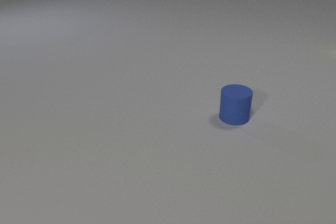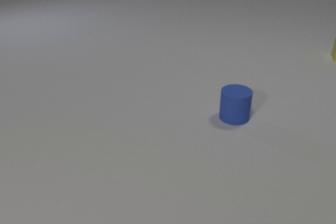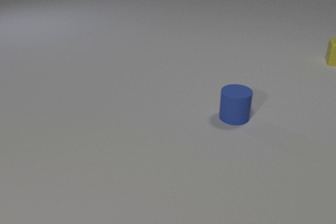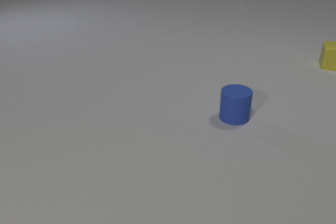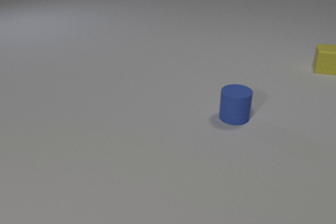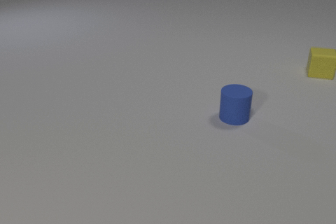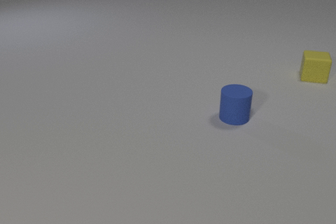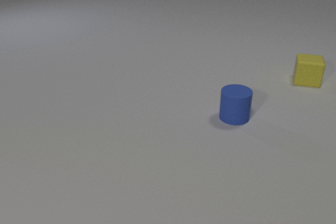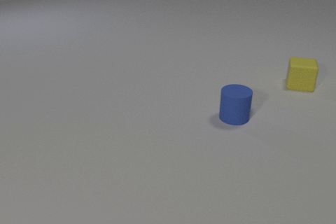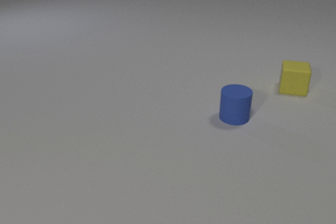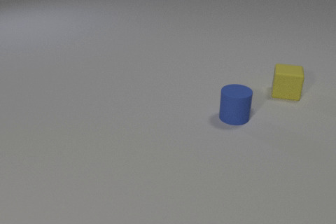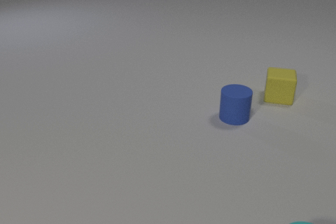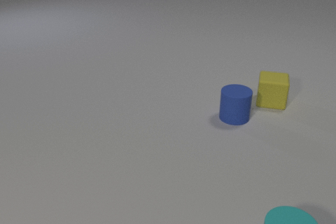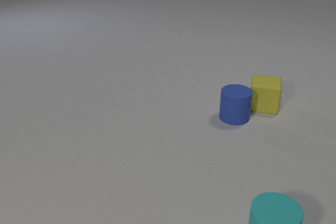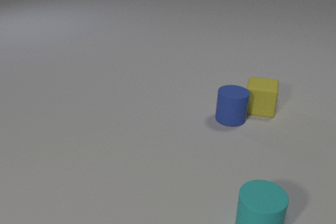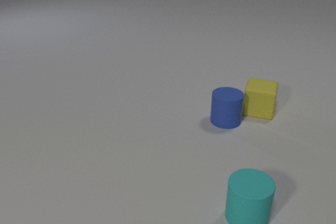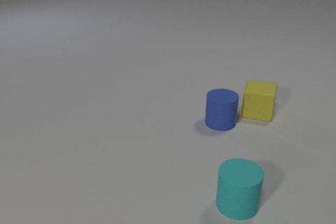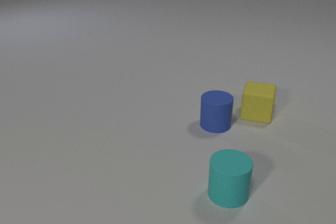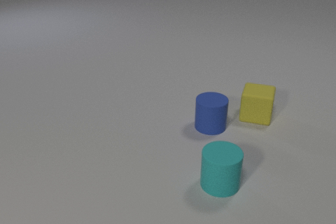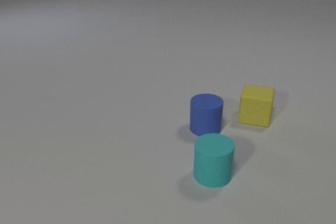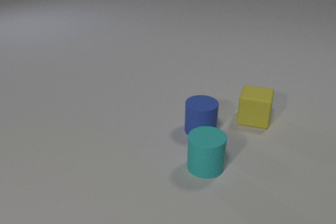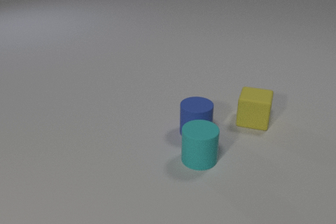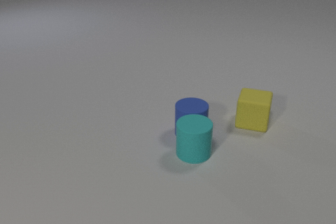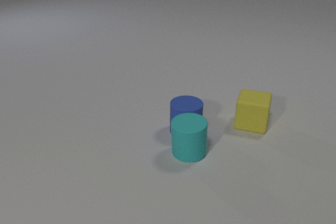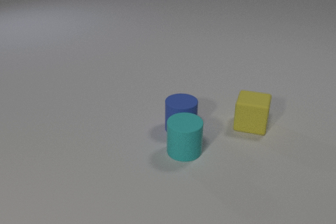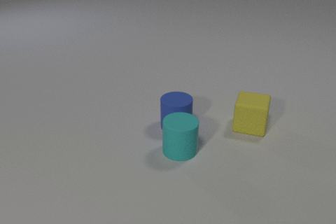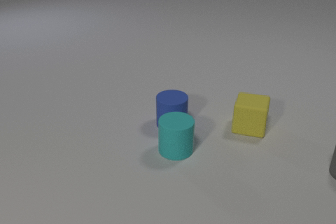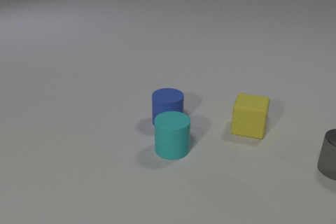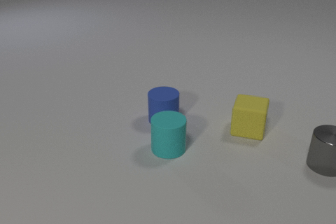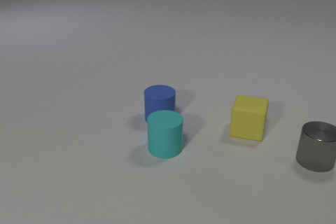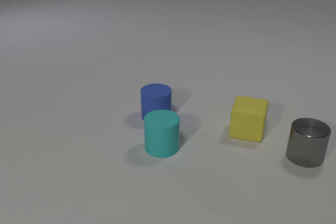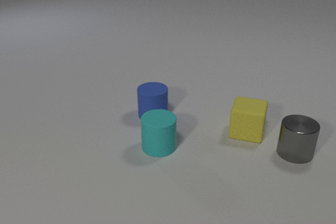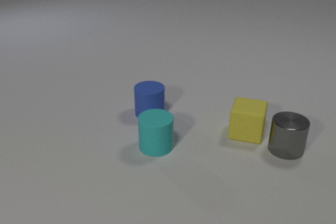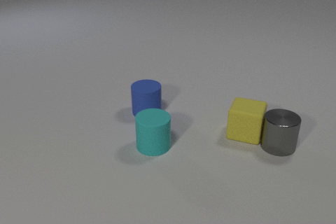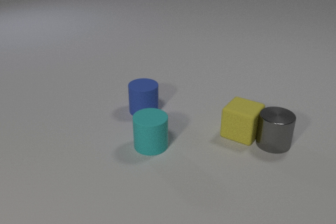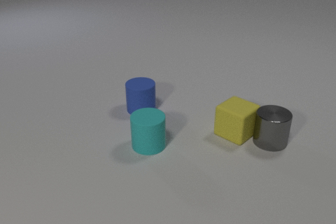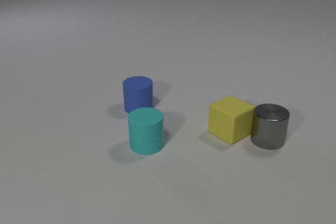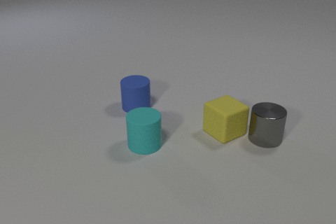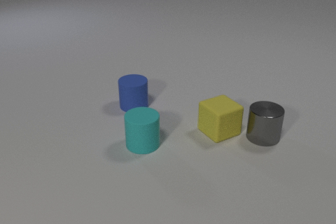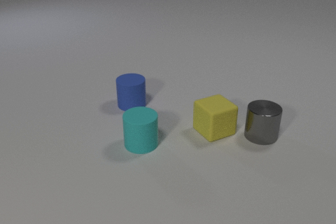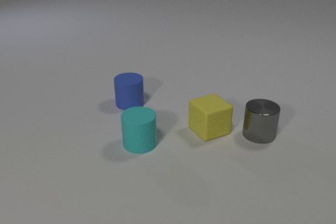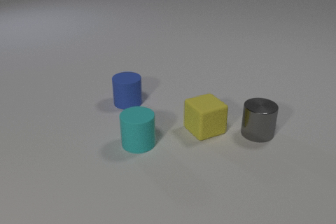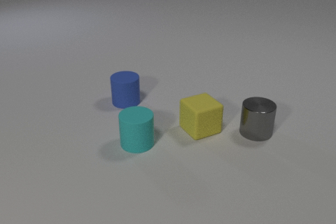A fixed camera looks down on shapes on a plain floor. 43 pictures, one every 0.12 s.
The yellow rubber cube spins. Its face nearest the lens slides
to the left.
The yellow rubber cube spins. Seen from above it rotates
clockwise.
0.00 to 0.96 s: The yellow rubber cube comes in at the right edge, slides toward the camera and to the left.
0.96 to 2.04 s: The yellow rubber cube slides toward the camera and to the left. The blue rubber cylinder slides to the left and toward the camera. The cyan rubber cylinder comes in at the bottom edge, slides away from the camera and to the left. The yellow rubber cube and the blue rubber cylinder collide.
2.04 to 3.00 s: The yellow rubber cube slides toward the camera. The blue rubber cylinder slides to the left. The cyan rubber cylinder slides away from the camera and to the left. The blue rubber cylinder and the cyan rubber cylinder collide.
3.00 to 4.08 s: The yellow rubber cube slides toward the camera and to the left. The blue rubber cylinder slides to the left and away from the camera. The gray metal cylinder comes in at the right edge, slides to the left. The cyan rubber cylinder slides to the left. The yellow rubber cube and the gray metal cylinder collide.
4.08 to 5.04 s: The yellow rubber cube slides to the left, spins so that its near face slides to the left, clockwise seen from above. The blue rubber cylinder slides away from the camera and to the left. The gray metal cylinder slides to the left and away from the camera. The cyan rubber cylinder slides to the left.
How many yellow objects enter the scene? 1.
Are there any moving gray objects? yes.
How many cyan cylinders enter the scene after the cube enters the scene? 1.
